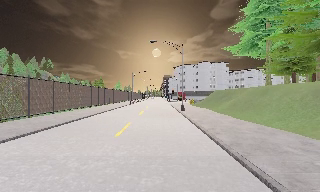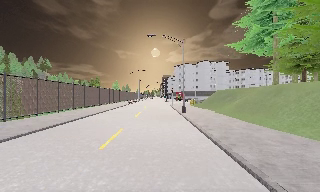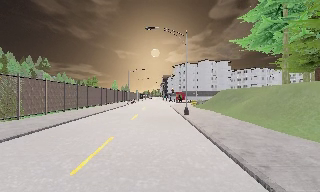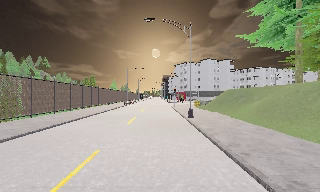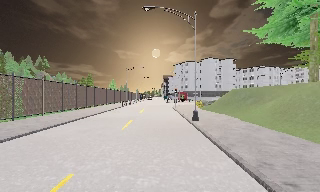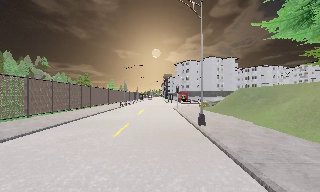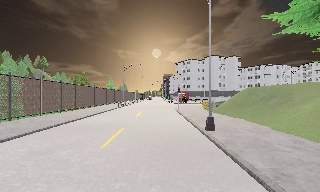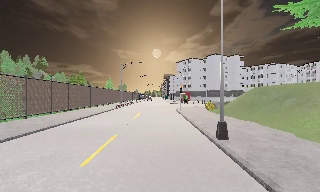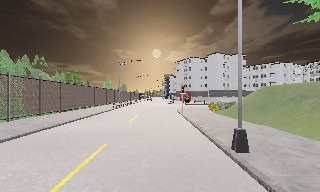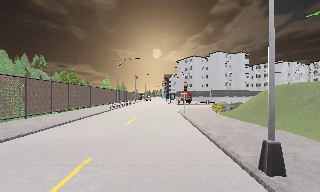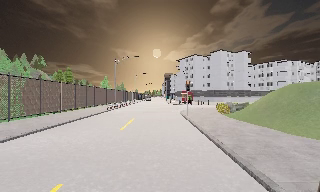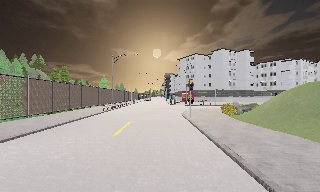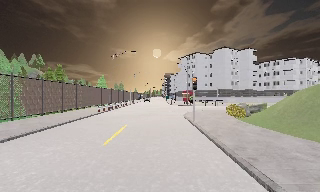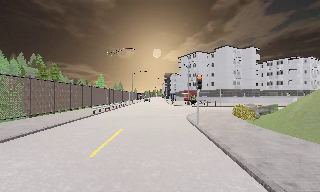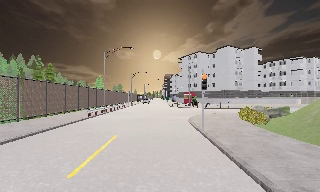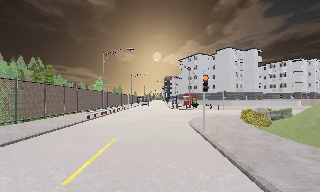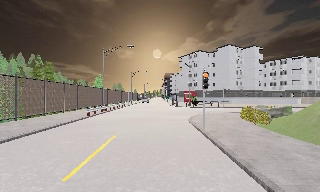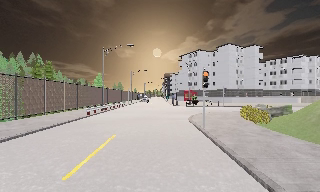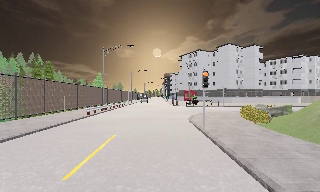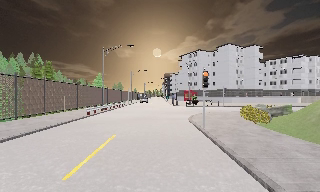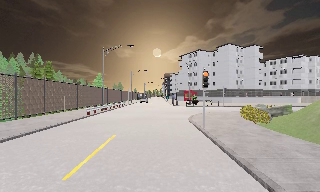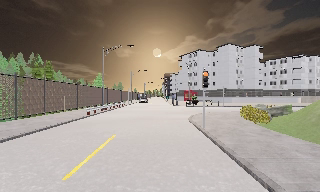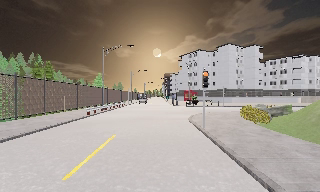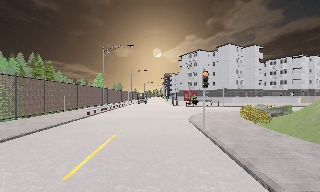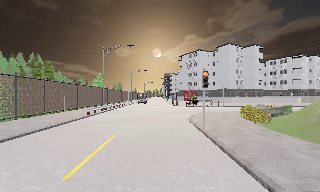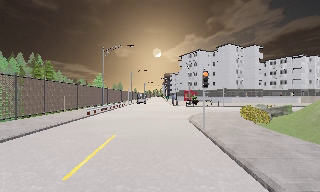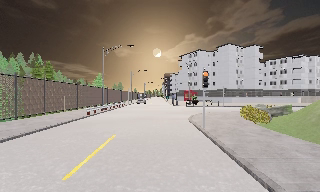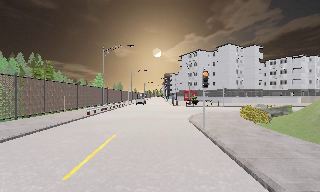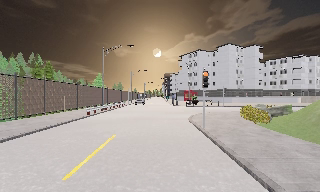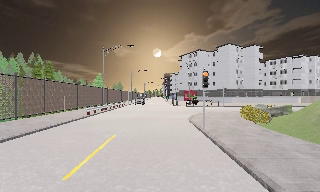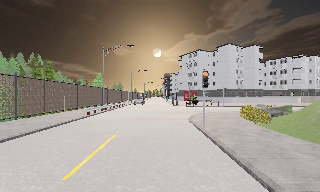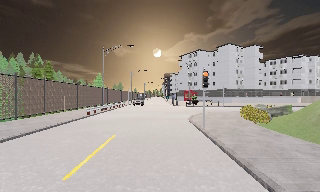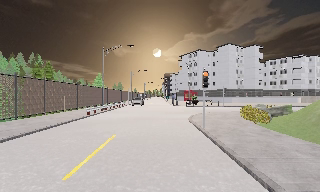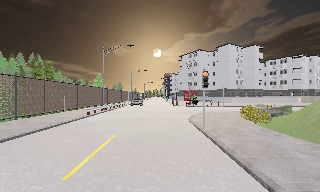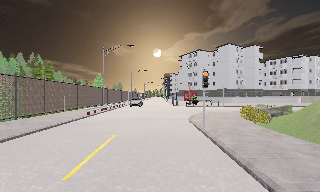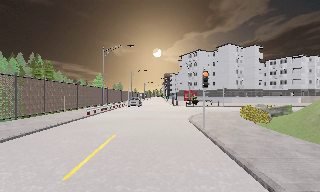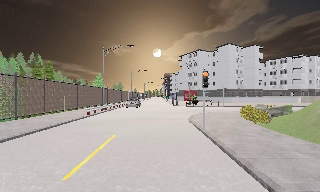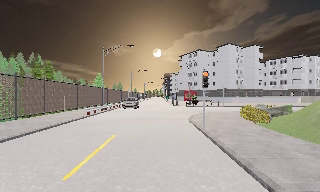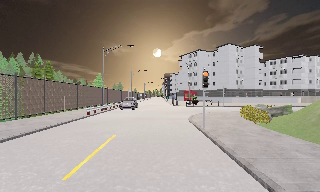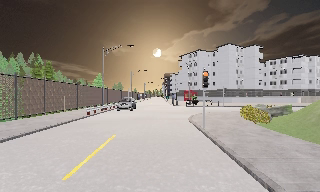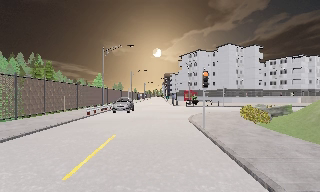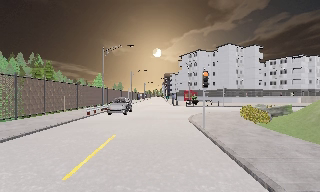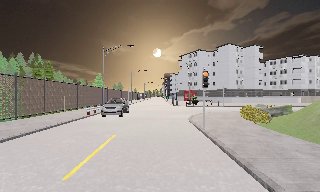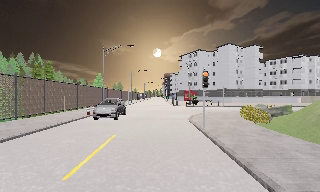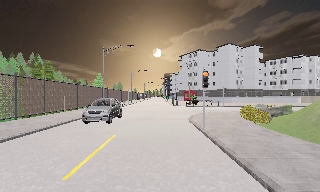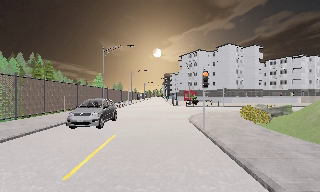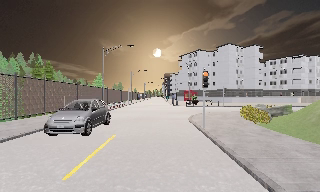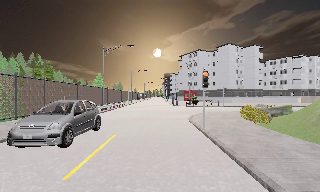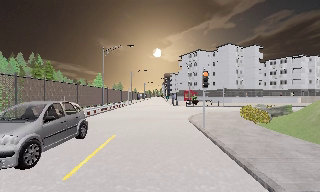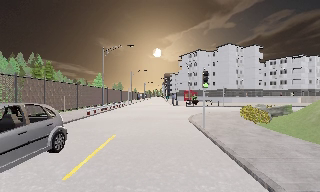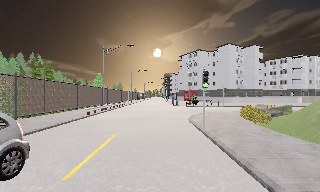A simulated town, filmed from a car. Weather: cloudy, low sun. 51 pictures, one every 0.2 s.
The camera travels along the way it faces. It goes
forward.
0.0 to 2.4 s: The camera travels forward, about 18 m, so what stands in front looms larger.
2.4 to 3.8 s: The camera travels forward, about 2.5 m, so what stands in front looms larger. It loses speed.
3.8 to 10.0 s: The camera keeps its place and its aim.
The film runs forward here.
